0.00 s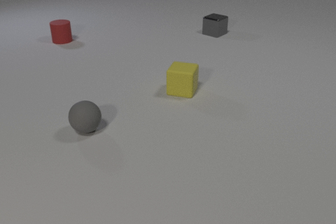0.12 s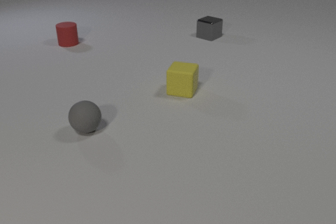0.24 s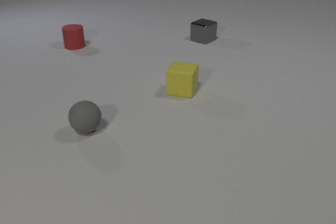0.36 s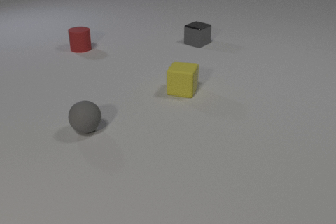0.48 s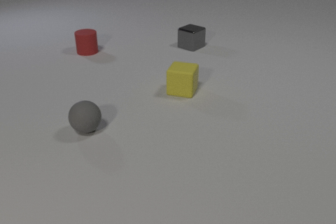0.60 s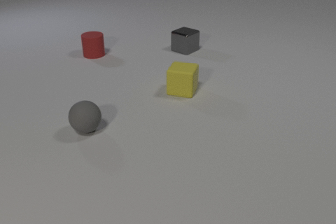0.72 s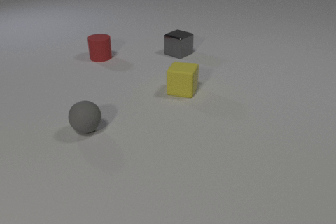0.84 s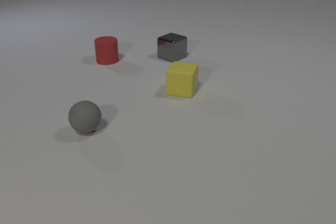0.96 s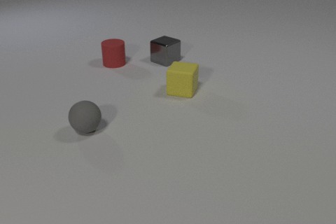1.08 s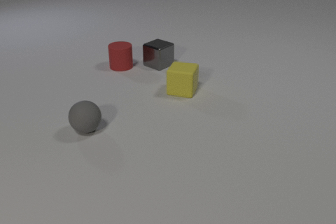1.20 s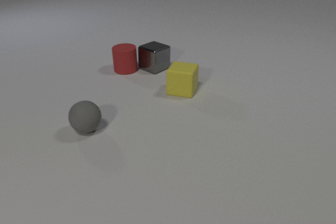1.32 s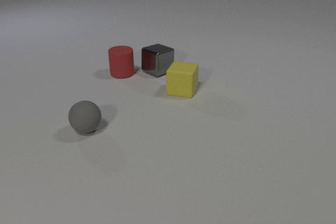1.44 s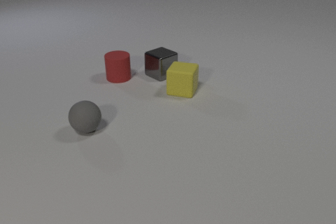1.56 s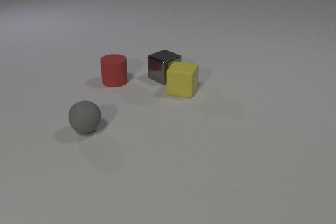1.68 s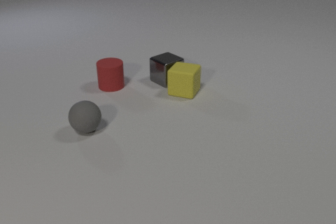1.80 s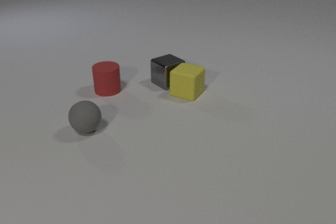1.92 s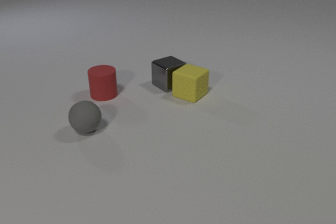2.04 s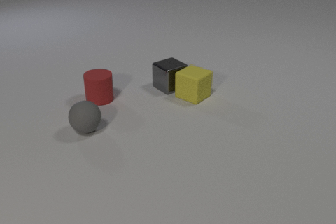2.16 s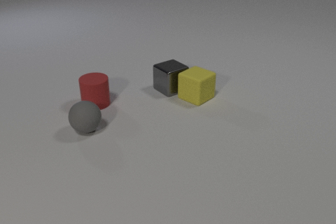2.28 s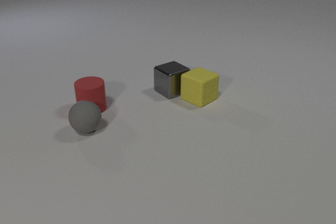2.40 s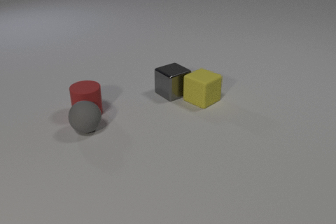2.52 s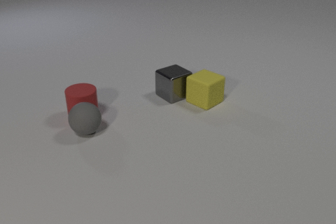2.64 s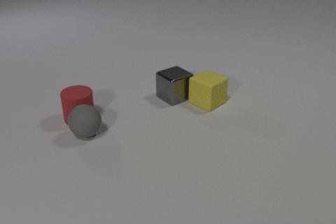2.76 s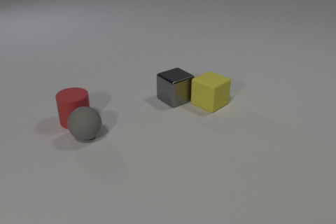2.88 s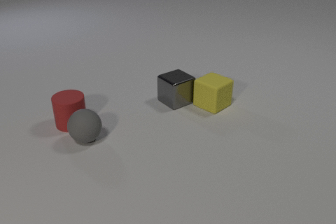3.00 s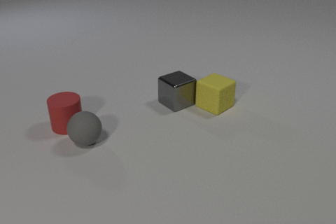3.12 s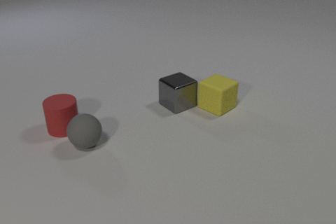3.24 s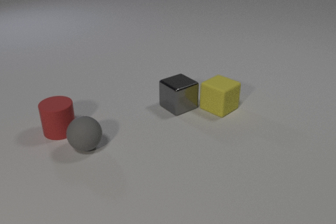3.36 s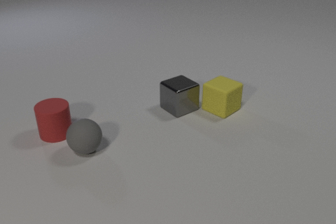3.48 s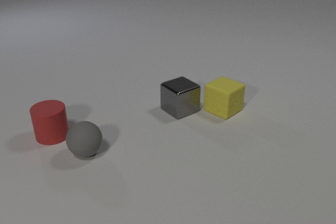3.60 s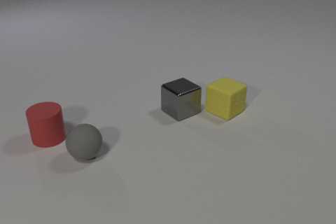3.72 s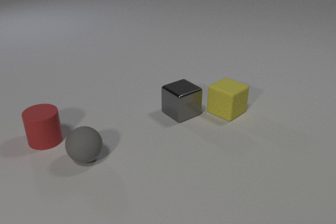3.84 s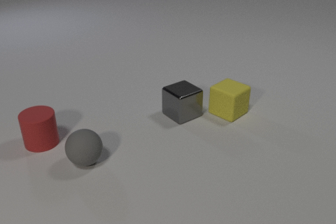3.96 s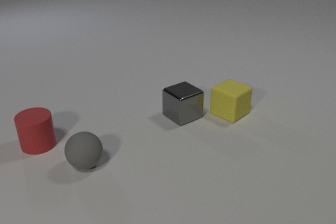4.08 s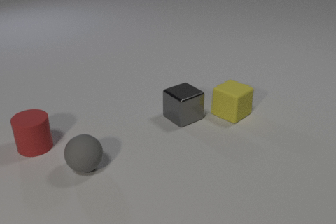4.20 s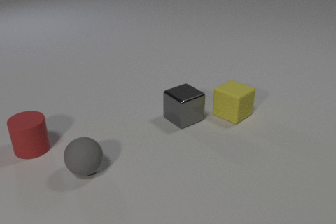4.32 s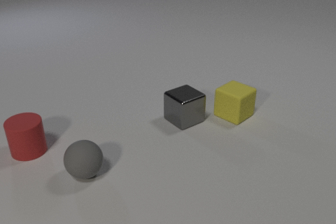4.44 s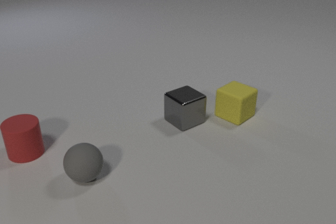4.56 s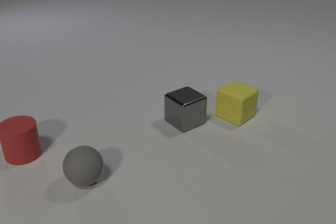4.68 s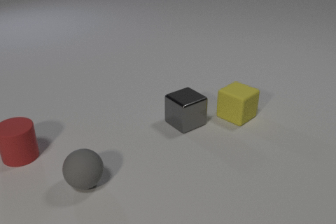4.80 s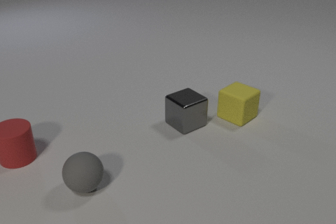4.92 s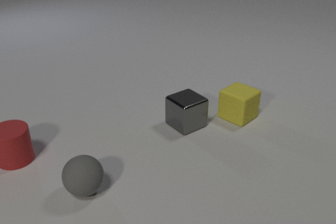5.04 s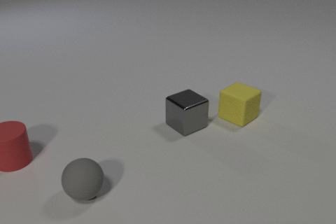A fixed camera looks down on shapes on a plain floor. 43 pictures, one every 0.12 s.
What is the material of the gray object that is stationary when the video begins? rubber.
How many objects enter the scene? 0.
How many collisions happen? 3.
0.00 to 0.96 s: The red rubber cylinder slides toward the camera and to the right. The gray metal cube slides toward the camera and to the left.
0.96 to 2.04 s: The red rubber cylinder slides toward the camera. The gray metal cube slides toward the camera. The yellow rubber cube slides to the right and toward the camera, spins clockwise seen from above by about 15 degrees, its near face sliding to the left. The red rubber cylinder and the gray metal cube collide. The gray metal cube and the yellow rubber cube collide.
2.04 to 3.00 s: The red rubber cylinder slides toward the camera and to the left. The gray metal cube slides toward the camera. The yellow rubber cube slides to the right and toward the camera. The gray rubber sphere rolls toward the camera. The red rubber cylinder and the gray rubber sphere collide.
3.00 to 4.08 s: The red rubber cylinder slides to the left and toward the camera. The gray metal cube slides toward the camera. The yellow rubber cube slides to the right and toward the camera. The gray rubber sphere rolls toward the camera.
4.08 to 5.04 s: The red rubber cylinder slides to the left and toward the camera. The gray metal cube slides toward the camera. The yellow rubber cube slides to the right. The gray rubber sphere rolls toward the camera.
